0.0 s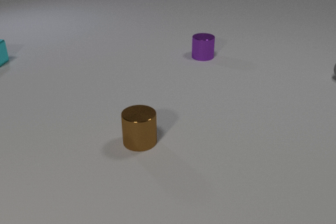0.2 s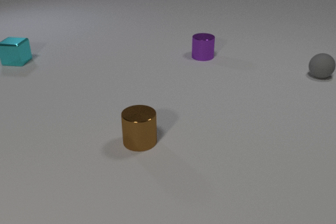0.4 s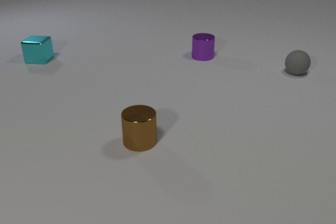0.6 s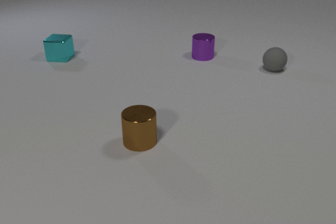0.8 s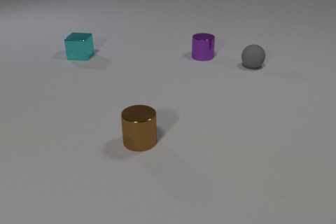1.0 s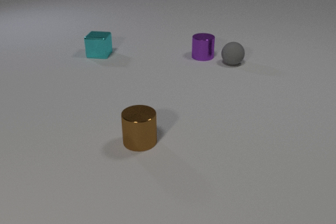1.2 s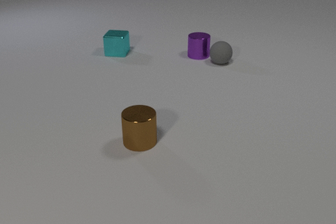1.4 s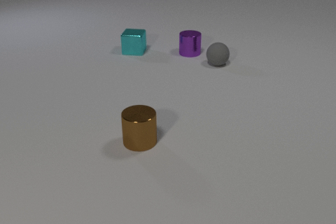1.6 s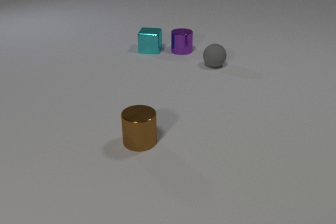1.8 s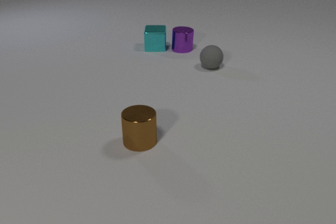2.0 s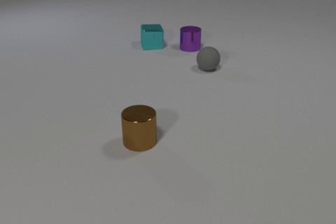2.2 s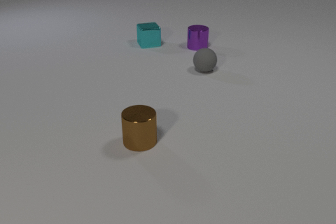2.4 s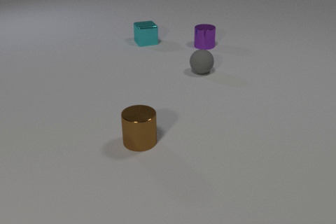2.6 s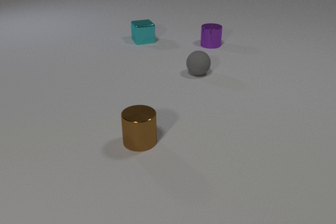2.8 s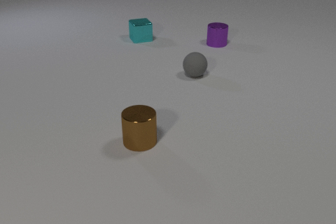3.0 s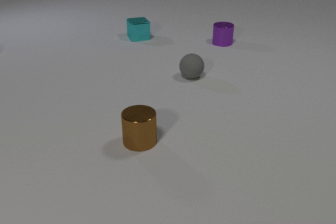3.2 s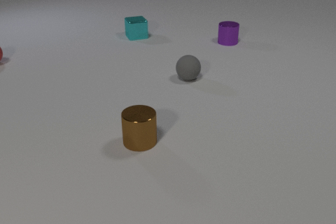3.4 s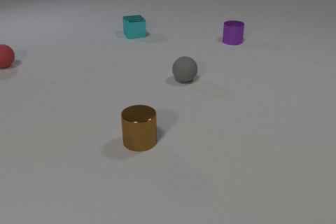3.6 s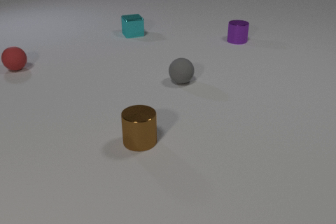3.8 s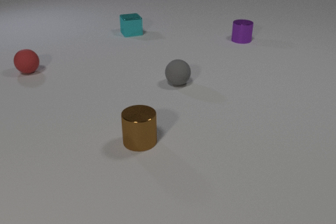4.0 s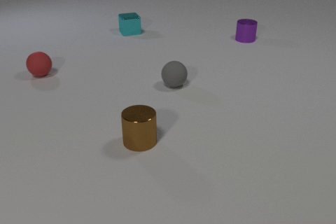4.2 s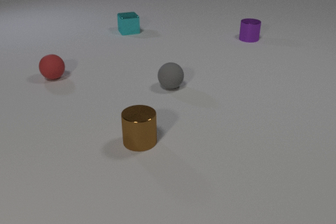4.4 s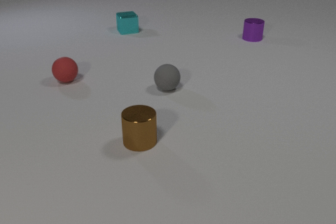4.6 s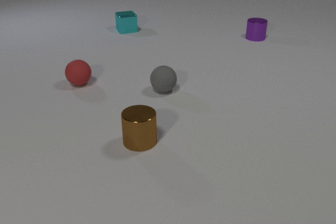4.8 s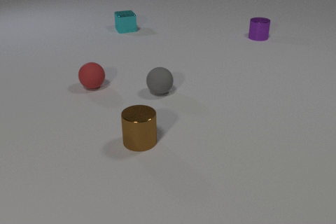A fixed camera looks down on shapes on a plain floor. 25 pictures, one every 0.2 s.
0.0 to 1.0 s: The gray rubber sphere rolls to the left. The cyan metal cube slides to the right.
1.0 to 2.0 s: The gray rubber sphere rolls to the left and toward the camera. The purple metal cylinder slides away from the camera and to the left. The cyan metal cube slides to the right. The gray rubber sphere and the purple metal cylinder collide. The purple metal cylinder and the cyan metal cube collide.
2.0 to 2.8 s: The gray rubber sphere rolls toward the camera and to the left. The purple metal cylinder slides to the right and away from the camera. The cyan metal cube slides away from the camera and to the left.
2.8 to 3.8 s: The gray rubber sphere rolls toward the camera and to the left. The purple metal cylinder slides to the right and away from the camera. The red rubber sphere comes in at the left edge, rolls toward the camera and to the right. The cyan metal cube slides away from the camera and to the left.
3.8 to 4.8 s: The gray rubber sphere rolls toward the camera and to the left. The purple metal cylinder slides to the right and away from the camera. The red rubber sphere rolls to the right and toward the camera. The cyan metal cube slides away from the camera and to the left.
How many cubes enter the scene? 1.
What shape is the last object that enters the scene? sphere.
How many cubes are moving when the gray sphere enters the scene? 1.
